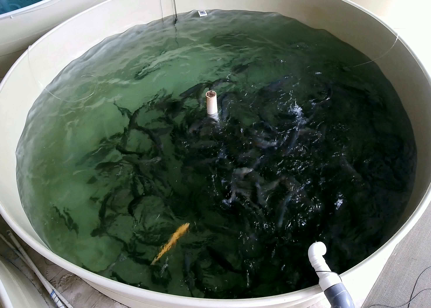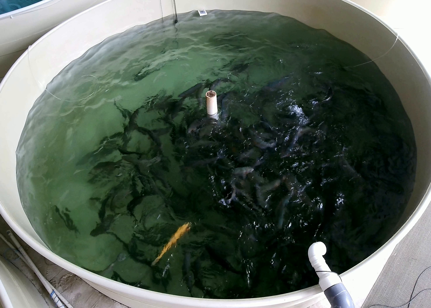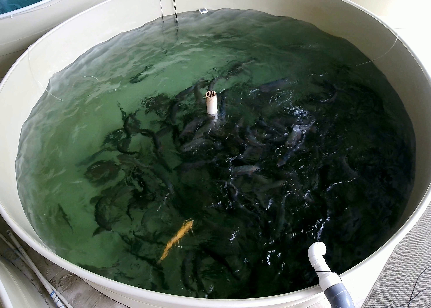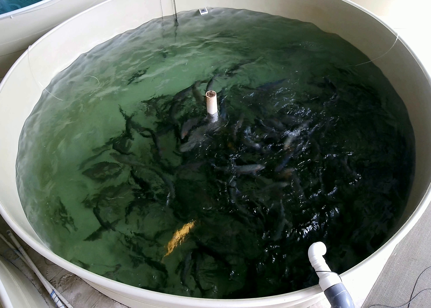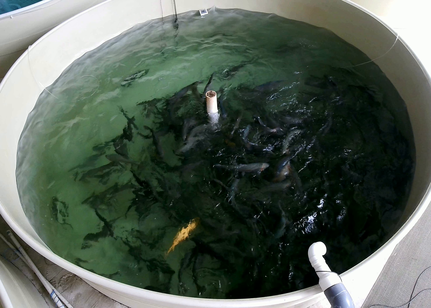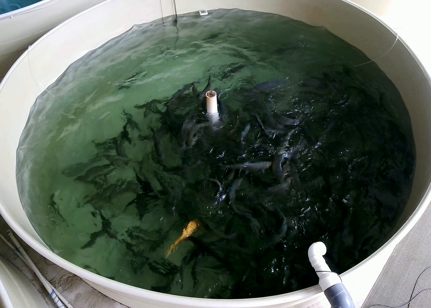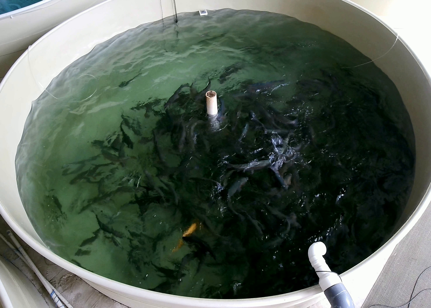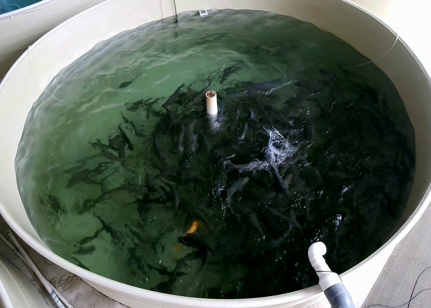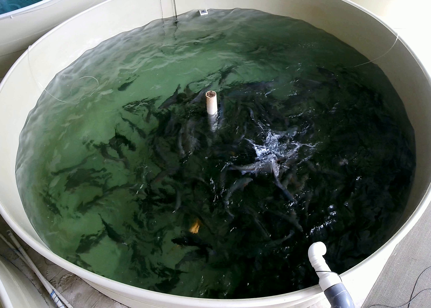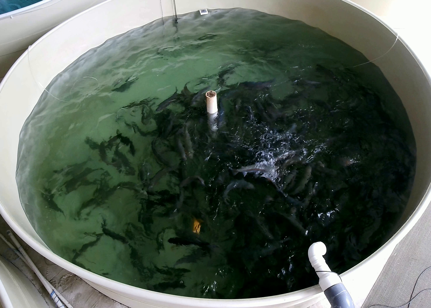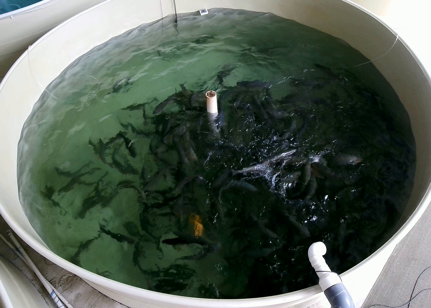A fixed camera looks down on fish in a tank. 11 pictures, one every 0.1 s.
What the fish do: Weak feeding.
